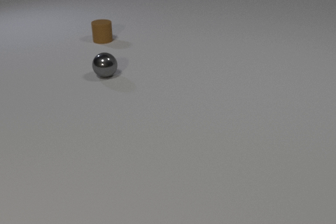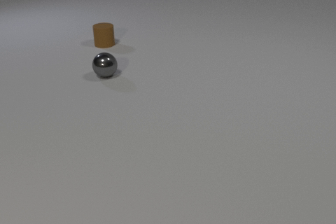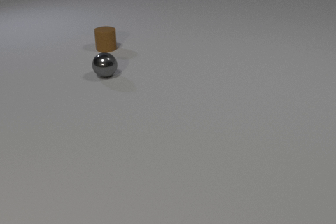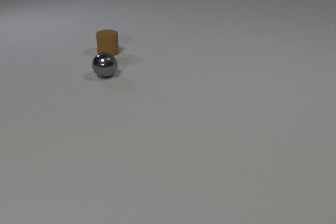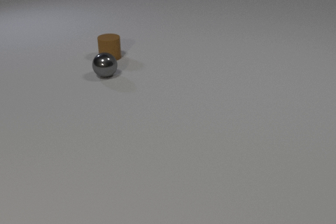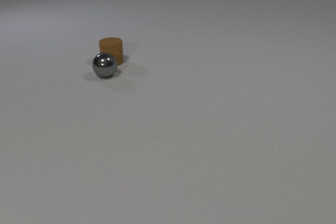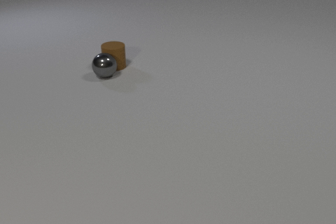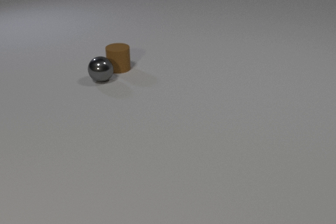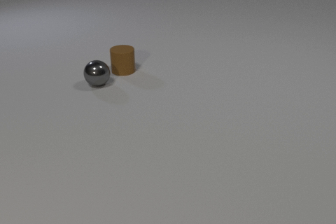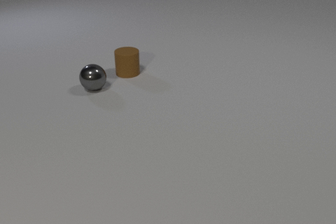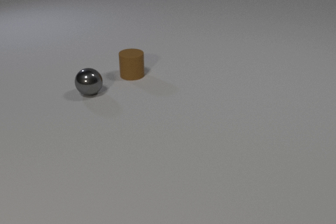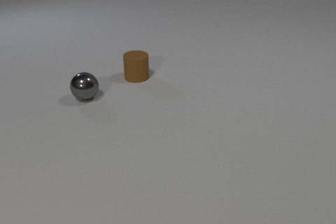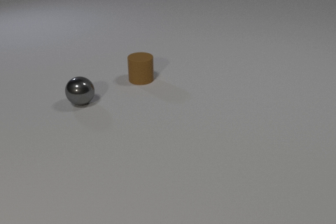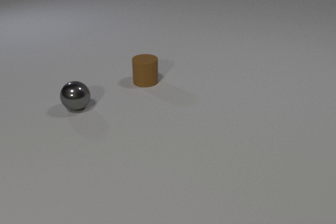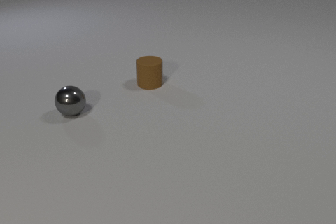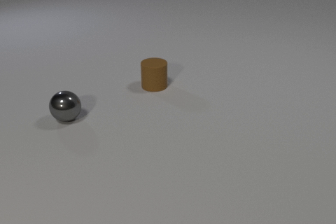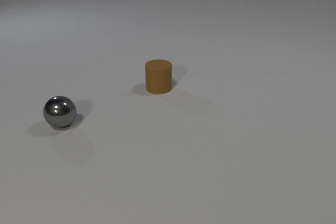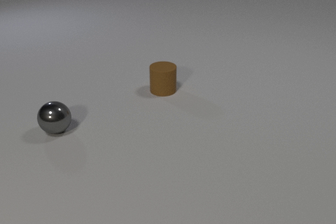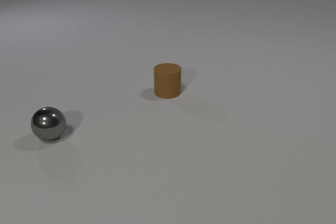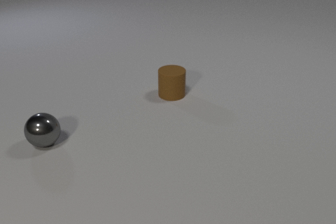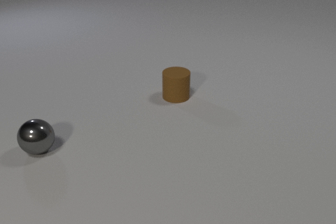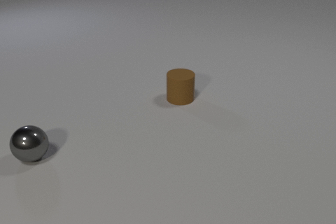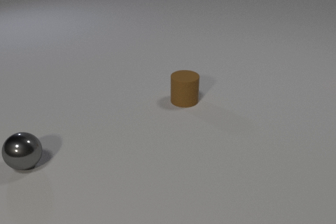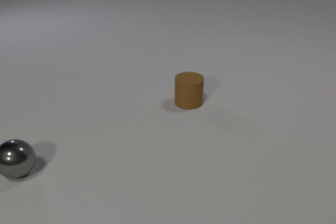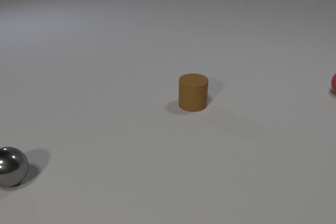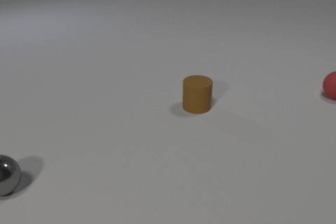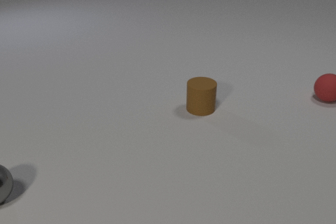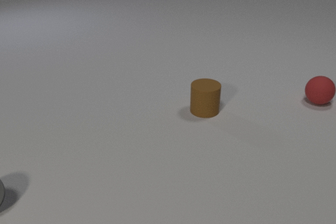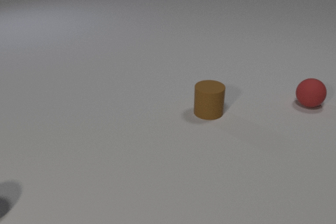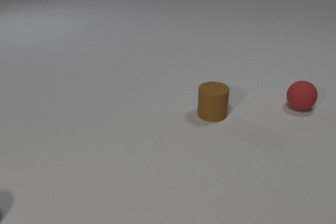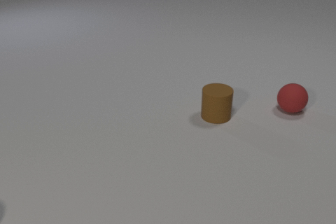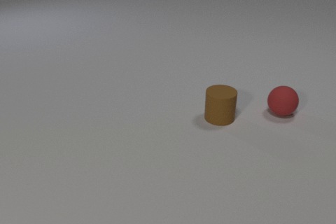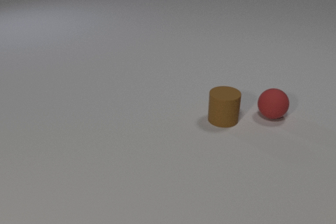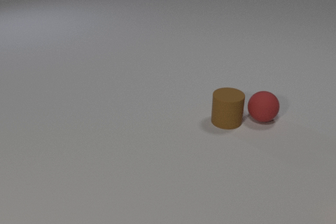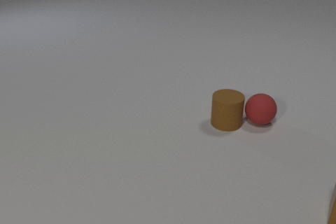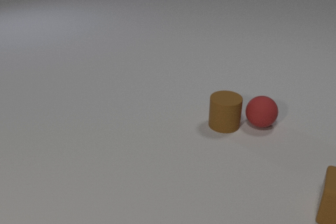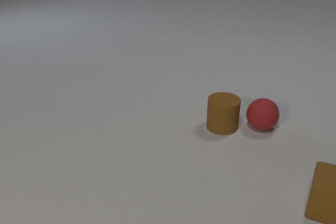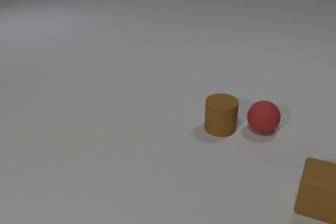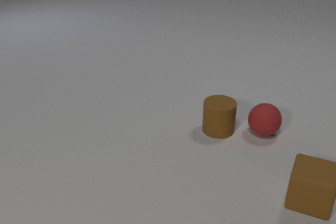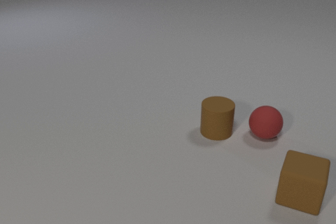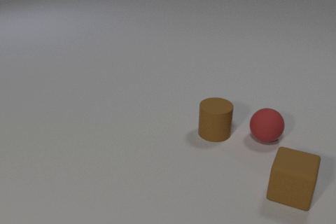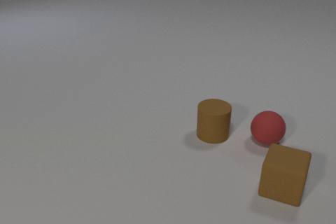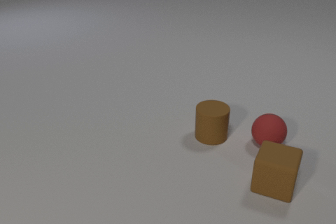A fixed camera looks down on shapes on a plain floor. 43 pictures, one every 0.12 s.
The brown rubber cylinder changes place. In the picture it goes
toward the camera.
The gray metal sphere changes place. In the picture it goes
toward the camera.
0.00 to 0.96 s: The brown rubber cylinder slides toward the camera. The gray metal sphere rolls toward the camera and to the left. The brown rubber cylinder and the gray metal sphere collide.
0.96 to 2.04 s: The brown rubber cylinder slides toward the camera and to the right. The gray metal sphere rolls toward the camera and to the left.
2.04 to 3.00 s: The brown rubber cylinder slides to the right and toward the camera. The gray metal sphere rolls toward the camera and to the left. The red rubber sphere comes in at the right edge, rolls toward the camera and to the left.
3.00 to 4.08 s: The brown rubber cylinder slides to the right and toward the camera. The gray metal sphere rolls toward the camera and to the left, leaves at the left edge. The red rubber sphere rolls toward the camera and to the left. The brown rubber cube comes in at the right edge. The brown rubber cylinder and the red rubber sphere collide.
4.08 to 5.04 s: The brown rubber cylinder slides toward the camera and to the left. The red rubber sphere rolls toward the camera. The brown rubber cube slides to the left.
What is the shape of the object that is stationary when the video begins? sphere.
Are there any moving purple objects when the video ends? no.
What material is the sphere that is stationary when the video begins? metal.
